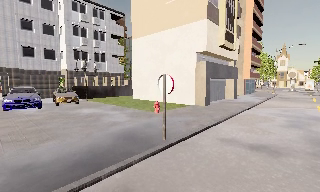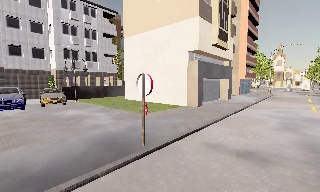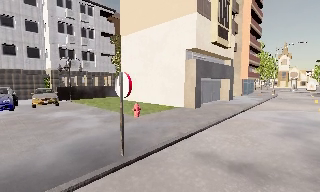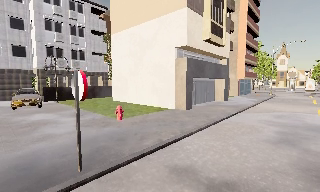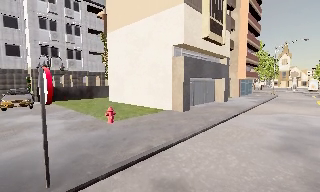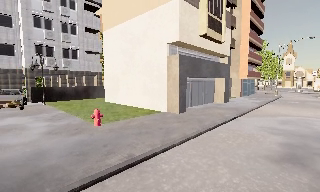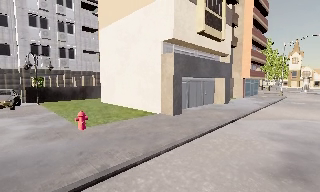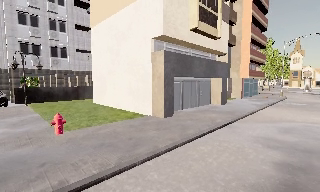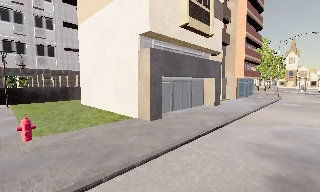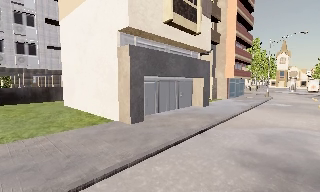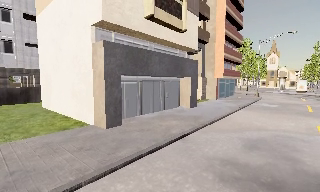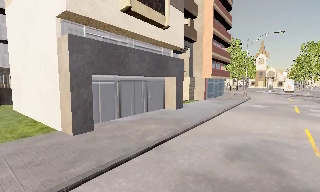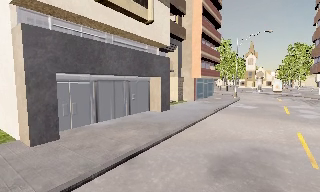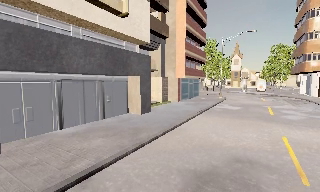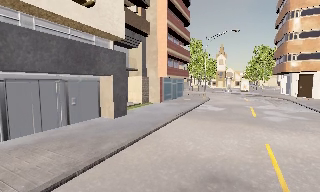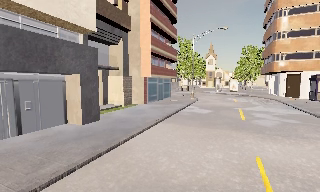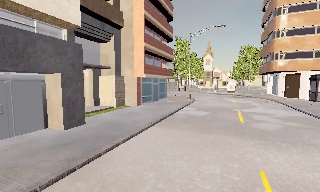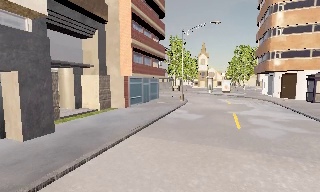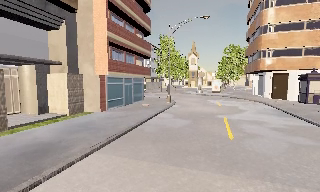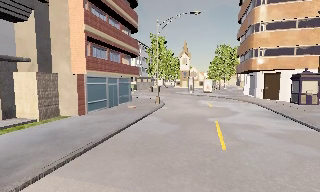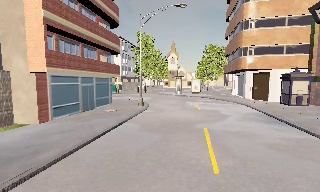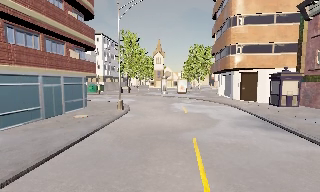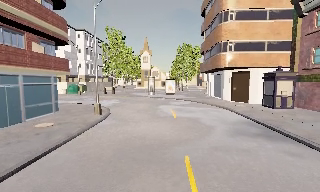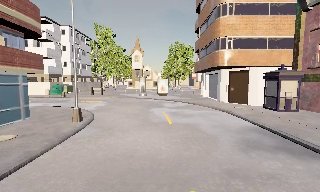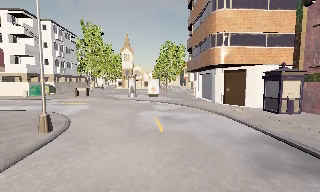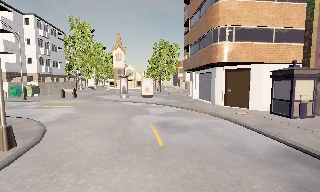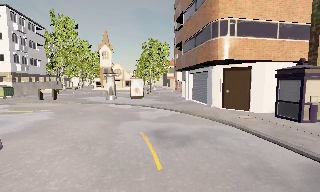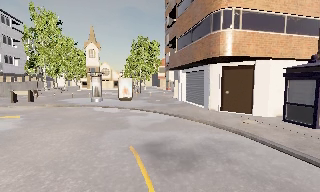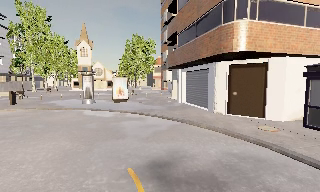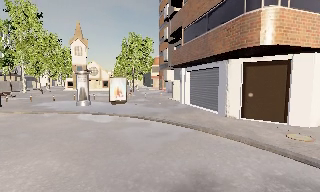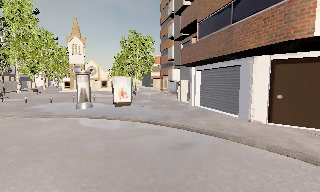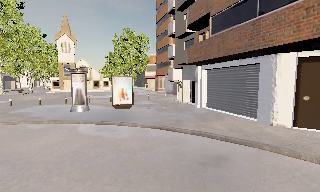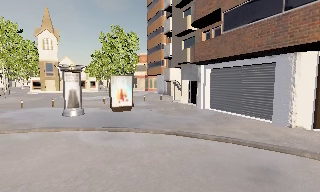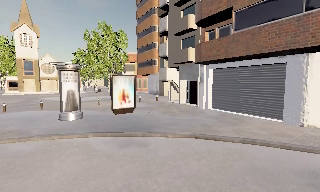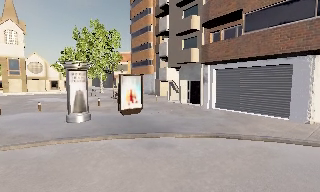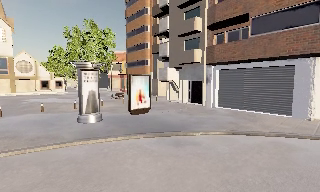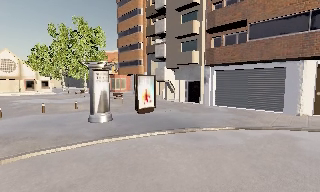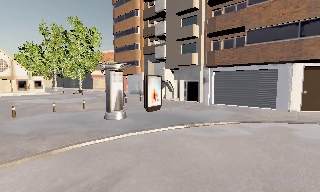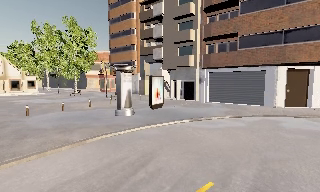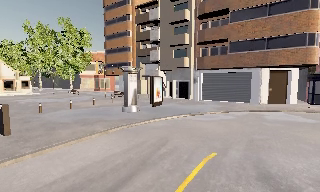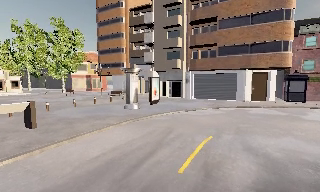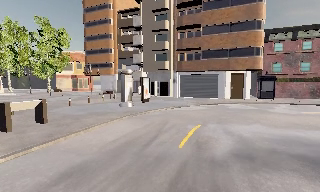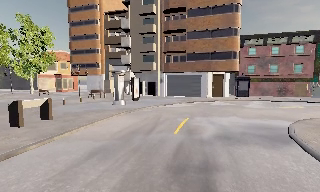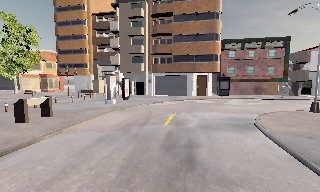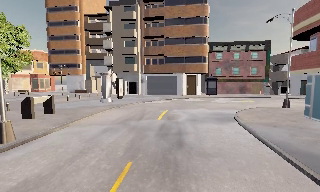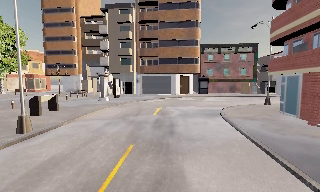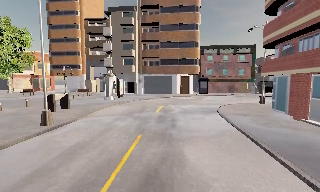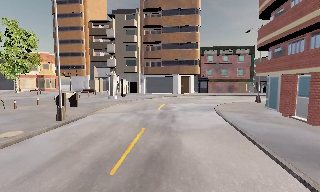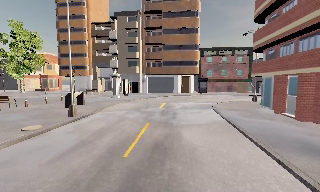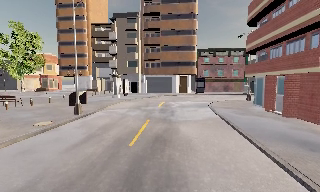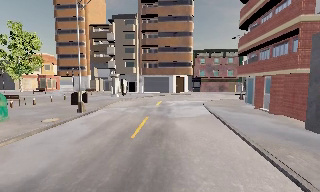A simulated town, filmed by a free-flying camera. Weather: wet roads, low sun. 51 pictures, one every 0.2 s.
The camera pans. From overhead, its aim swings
clockwise.
The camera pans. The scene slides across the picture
to the left.
0.0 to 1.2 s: The camera travels forward and to its right, about 5 m, so what stands in front looms larger.
1.2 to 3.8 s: The scene slides to the left, as the camera pans about 30 degrees to its right. It travels forward and to its right, about 14 m, so what stands in front looms larger.
3.8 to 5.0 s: The camera pans to its right, which is clockwise from overhead, by about 20 degrees. It travels forward, about 9 m, so what stands in front looms larger.
5.0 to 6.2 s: The camera pans to its right, which is clockwise from overhead, by about 15 degrees. It travels forward and to its left, about 8 m, so what stands in front looms larger.
6.2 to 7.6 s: The camera pans to its right, which is clockwise from overhead, by about 35 degrees. It travels to its left, about 9 m.
7.6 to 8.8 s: The camera pans to its right, which is clockwise from overhead, by about 30 degrees. It travels backward and to its left, about 8 m, so what stands in front gets smaller.
8.8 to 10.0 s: The camera travels backward, about 6 m, so what stands in front gets smaller.
The film runs backward here.
